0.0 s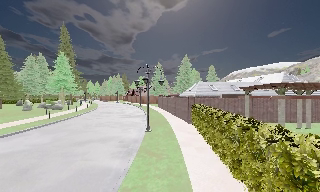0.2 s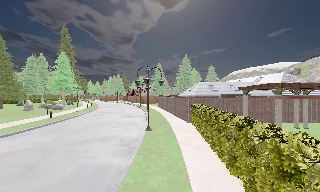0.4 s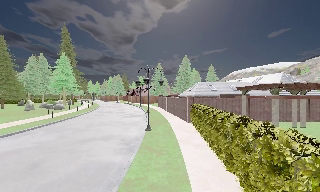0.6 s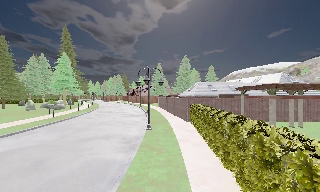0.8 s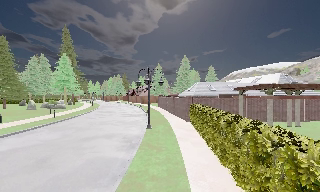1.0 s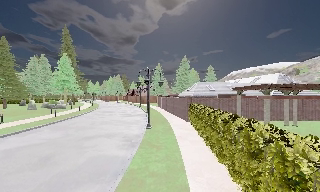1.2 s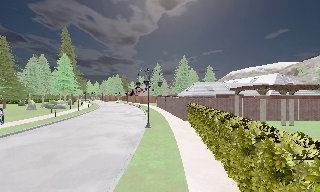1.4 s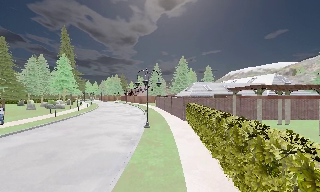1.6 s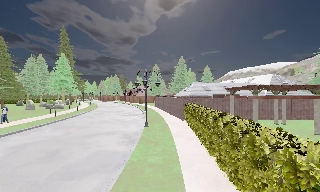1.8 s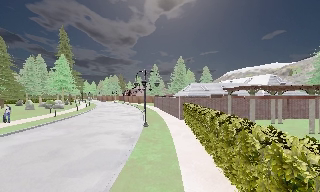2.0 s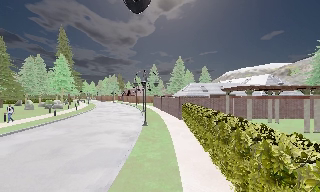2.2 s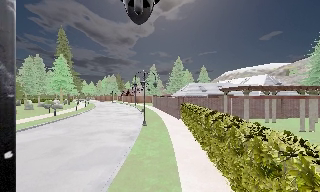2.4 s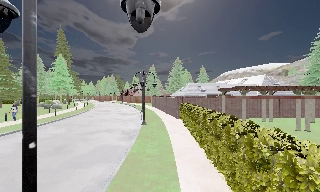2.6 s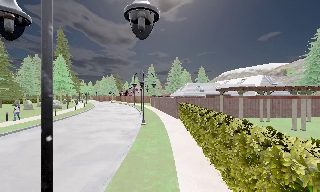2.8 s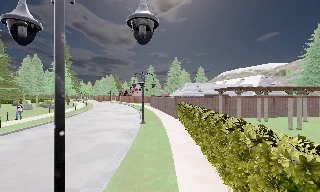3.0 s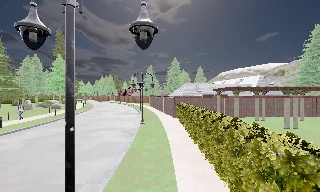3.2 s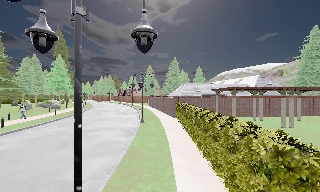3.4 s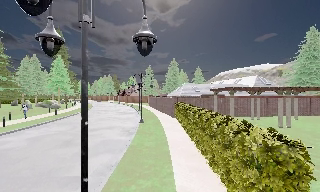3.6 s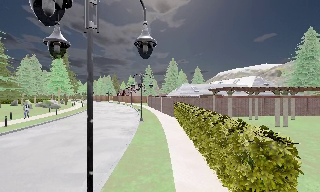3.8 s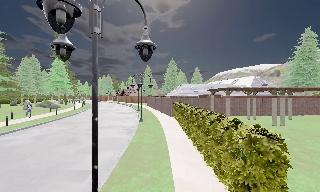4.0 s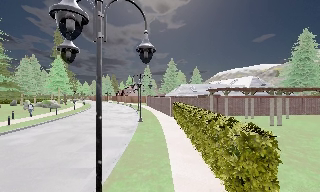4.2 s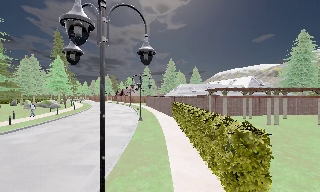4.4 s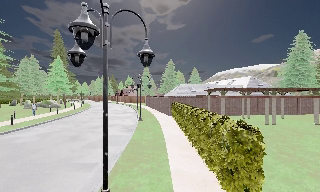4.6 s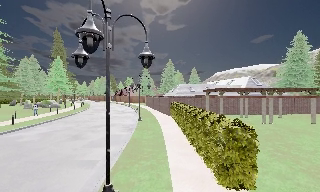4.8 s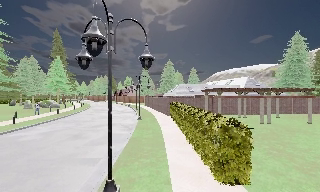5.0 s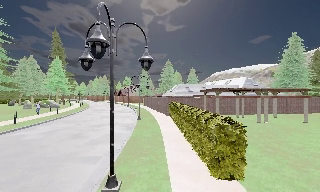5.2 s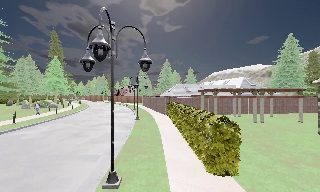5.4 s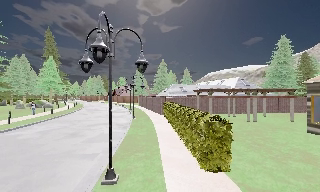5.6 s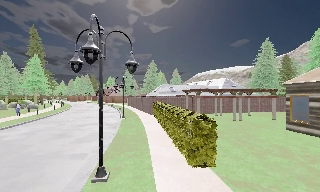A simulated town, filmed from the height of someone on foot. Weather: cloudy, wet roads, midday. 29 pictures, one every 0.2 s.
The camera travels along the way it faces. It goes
backward.
0.0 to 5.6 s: The camera swings to its right by about 10 degrees, and the scene slides to the left. It travels backward, about 6 m, so what stands in front gets smaller.
The film runs backward here.
